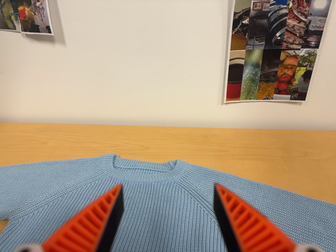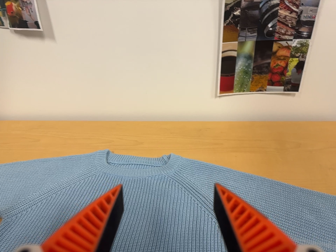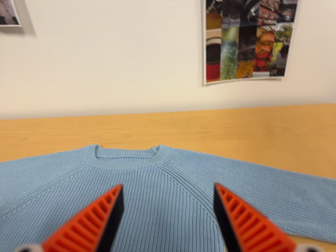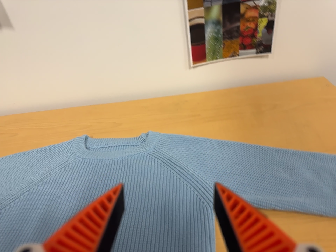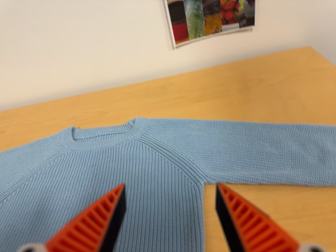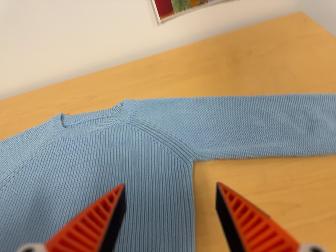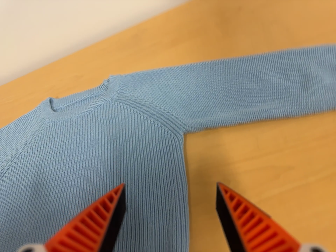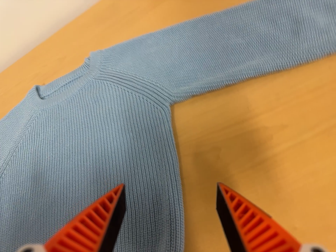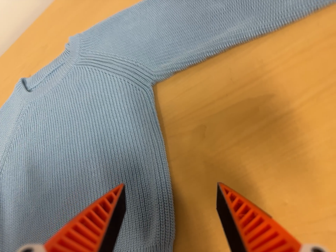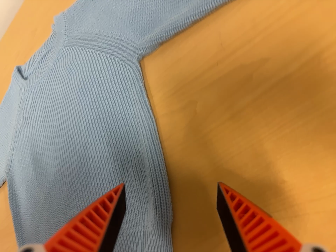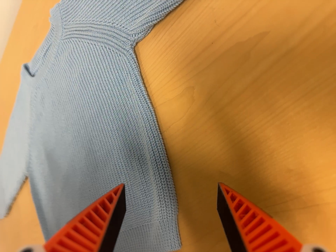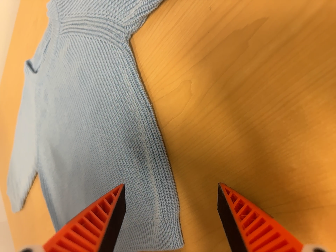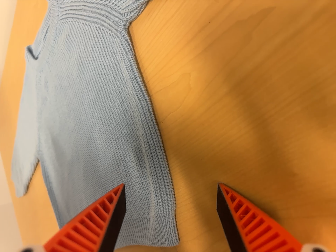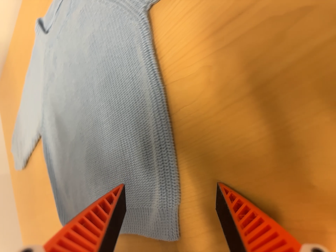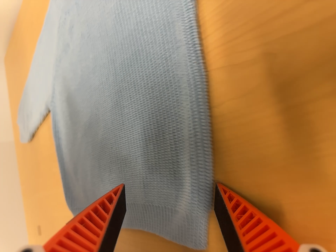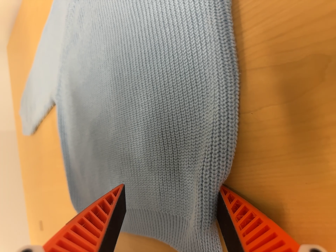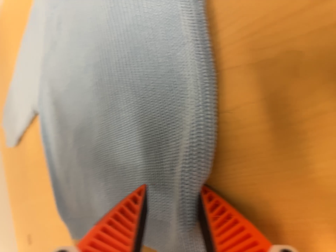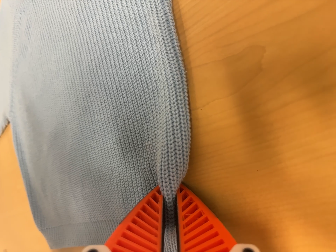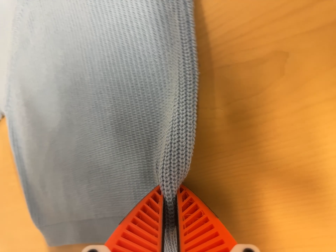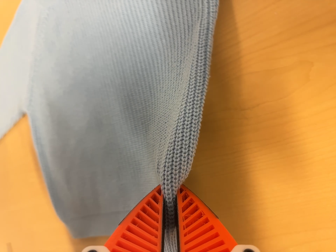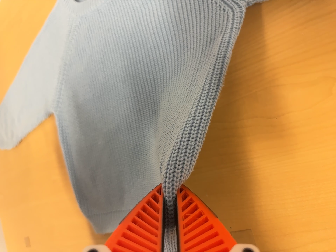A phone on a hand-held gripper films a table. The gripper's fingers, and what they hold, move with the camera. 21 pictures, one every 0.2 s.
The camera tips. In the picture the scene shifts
upward.
0.0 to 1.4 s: The camera travels to its right, about 18 cm, so close, fixed things drift to the left. Its aim tips toward the bottom of its view by about 30 degrees, and the scene shifts upward. It rolls about its line of sight by about 35 degrees, and the scene rotates counterclockwise.
1.4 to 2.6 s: The camera pans to its left by about 15 degrees. It travels to its right, forward and toward the top of its view, about 14 cm. Its aim tips toward the bottom of its view by about 25 degrees, and the scene shifts upward. It rolls about its line of sight by about 10 degrees, and the scene rotates counterclockwise.
2.6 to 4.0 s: The camera pans to its right by about 10 degrees. It travels to its left, about 14 cm.
The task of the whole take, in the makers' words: fold up.
The film runs forward here.
